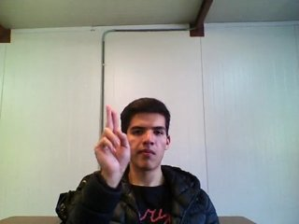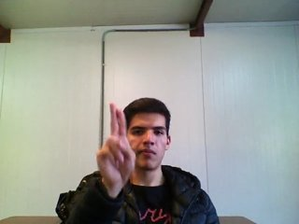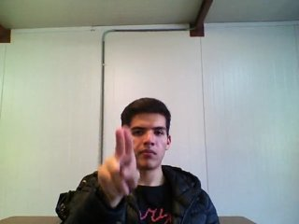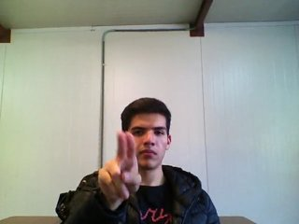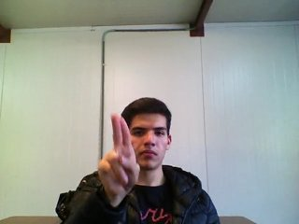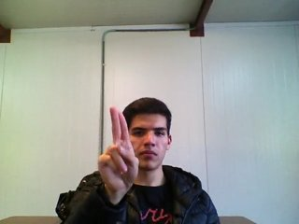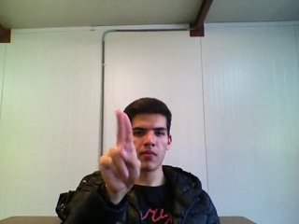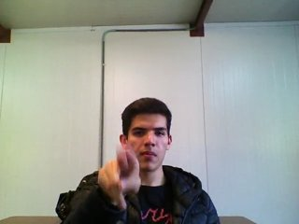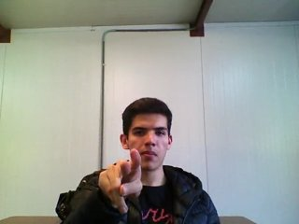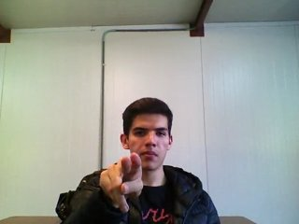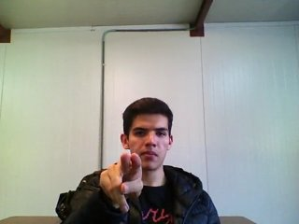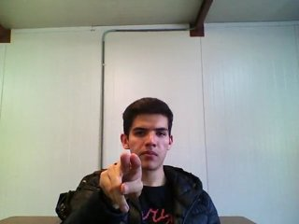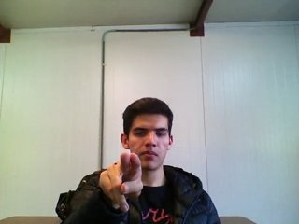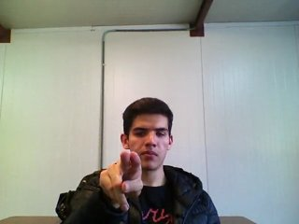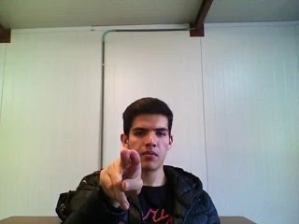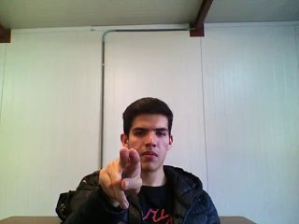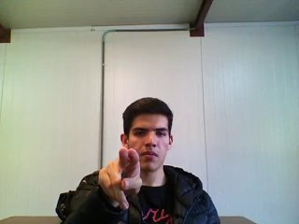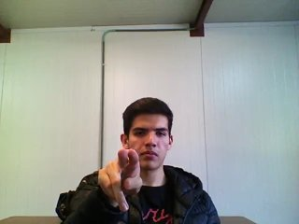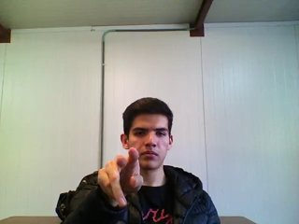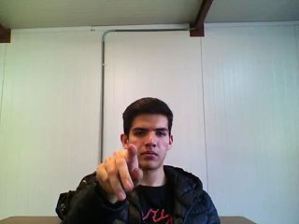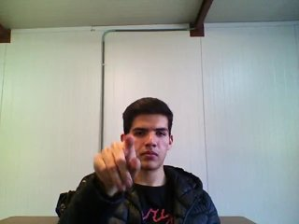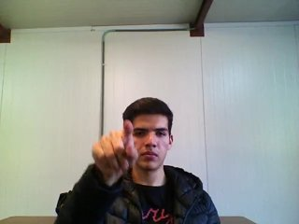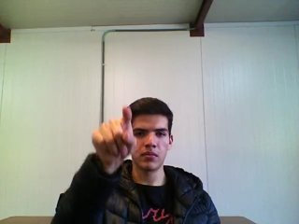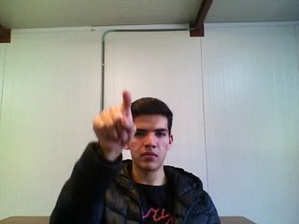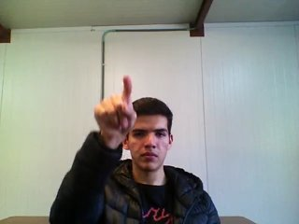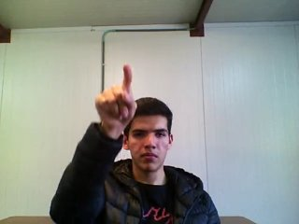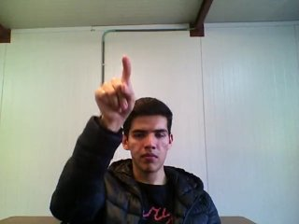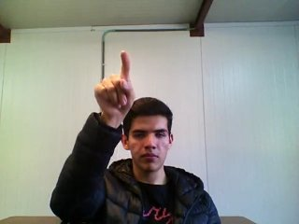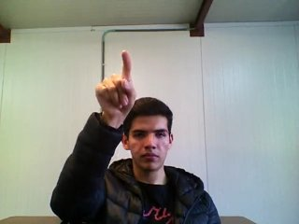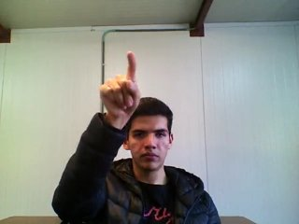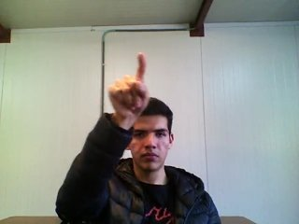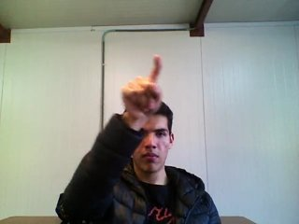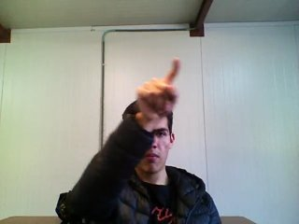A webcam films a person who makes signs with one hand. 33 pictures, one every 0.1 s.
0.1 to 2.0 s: Double click with two fingers.
2.1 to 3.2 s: Pointing with one finger.
